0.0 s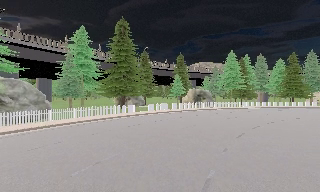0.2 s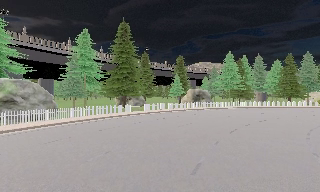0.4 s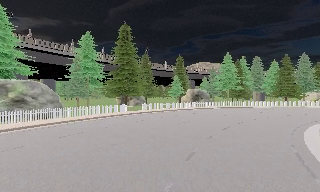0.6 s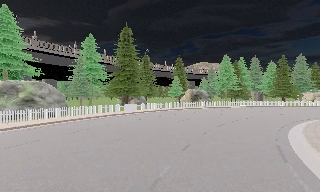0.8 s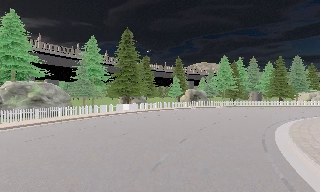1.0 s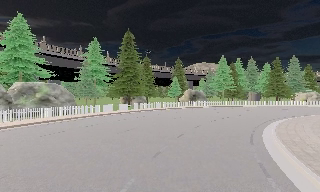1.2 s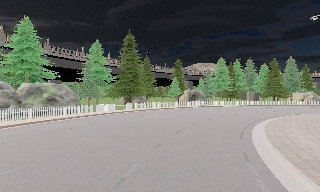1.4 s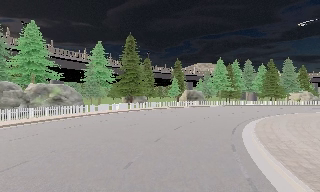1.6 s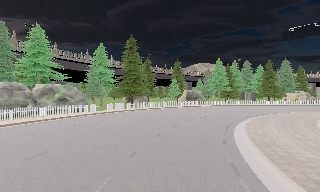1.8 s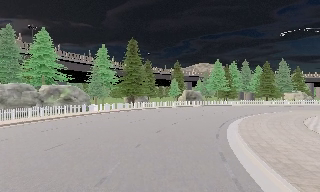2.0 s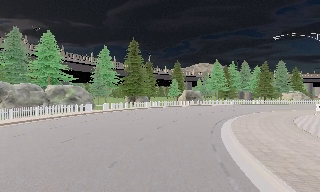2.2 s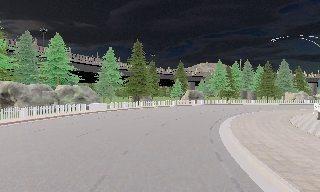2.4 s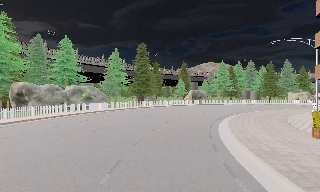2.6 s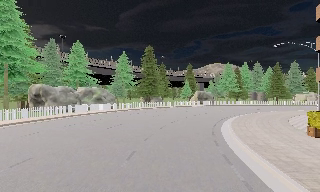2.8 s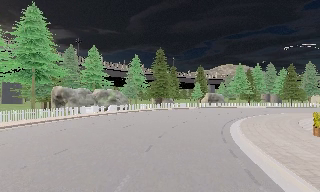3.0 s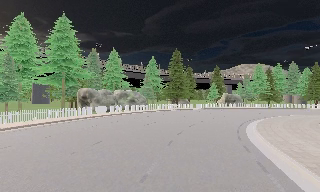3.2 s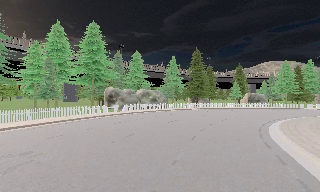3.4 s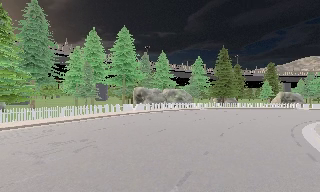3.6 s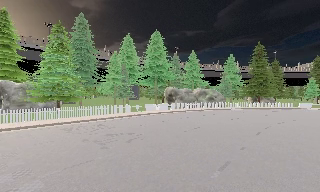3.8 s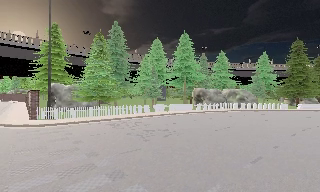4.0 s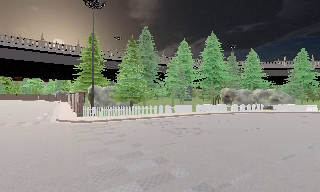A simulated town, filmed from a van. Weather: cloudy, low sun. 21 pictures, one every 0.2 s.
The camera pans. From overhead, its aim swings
counterclockwise.
The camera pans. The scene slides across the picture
to the right.
0.0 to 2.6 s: The camera travels backward, about 13 m, so what stands in front gets smaller.
2.6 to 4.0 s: The camera pans to its left, which is counterclockwise from overhead, by about 50 degrees. It travels backward and to its left, about 7 m.
The film runs backward here.
